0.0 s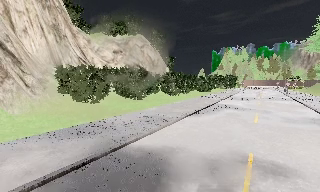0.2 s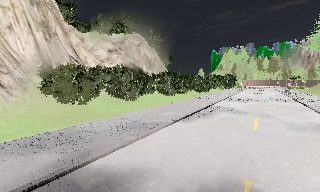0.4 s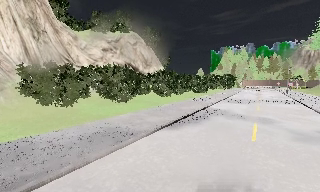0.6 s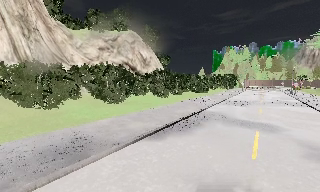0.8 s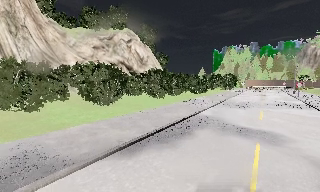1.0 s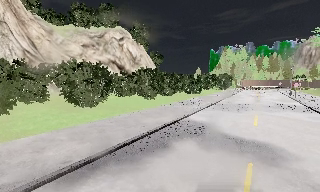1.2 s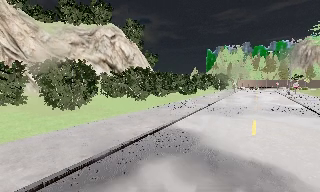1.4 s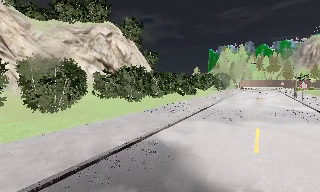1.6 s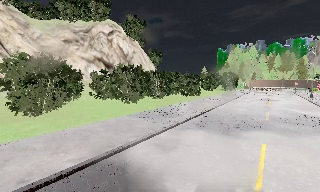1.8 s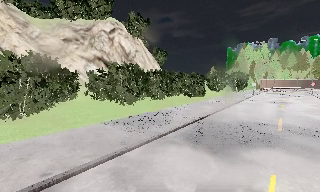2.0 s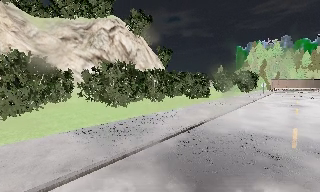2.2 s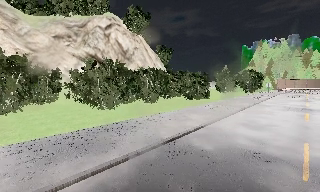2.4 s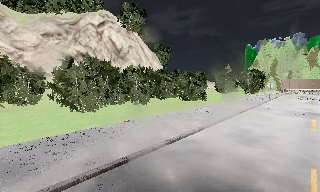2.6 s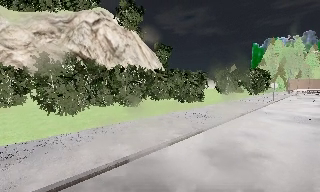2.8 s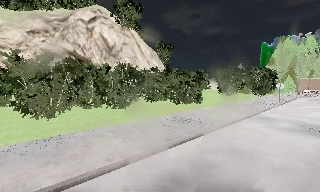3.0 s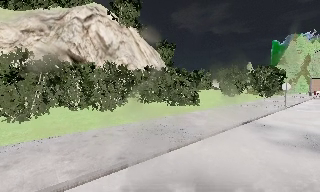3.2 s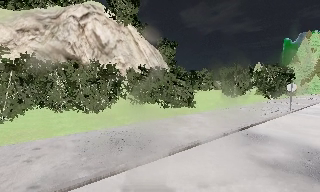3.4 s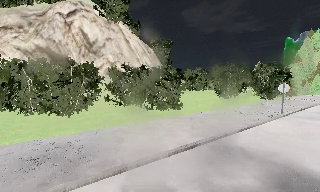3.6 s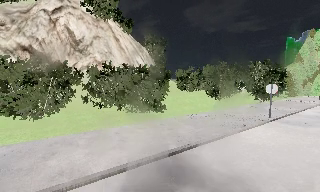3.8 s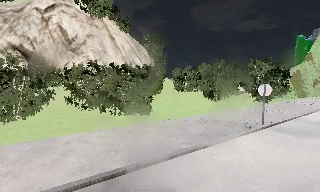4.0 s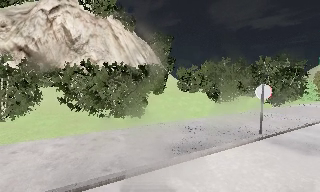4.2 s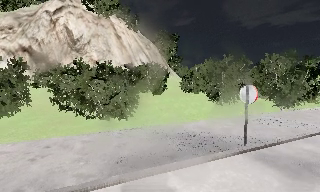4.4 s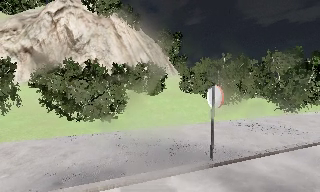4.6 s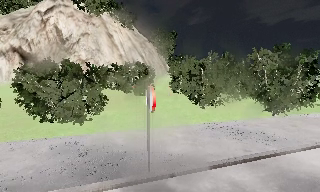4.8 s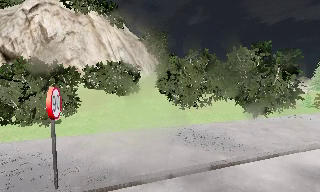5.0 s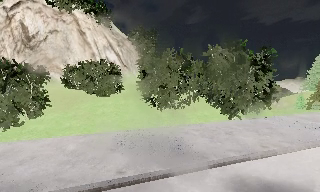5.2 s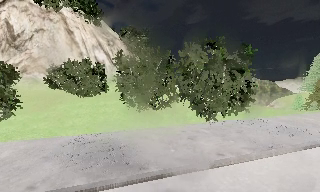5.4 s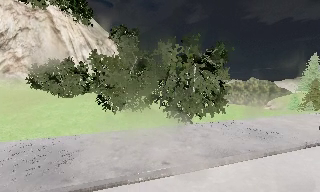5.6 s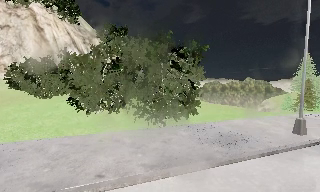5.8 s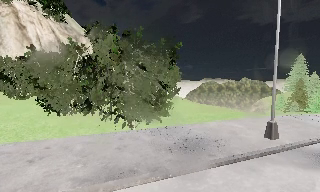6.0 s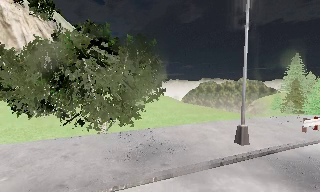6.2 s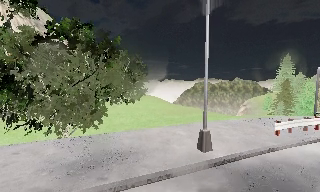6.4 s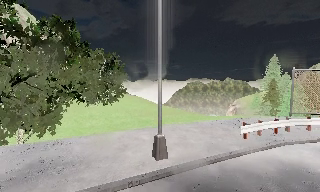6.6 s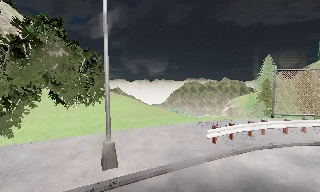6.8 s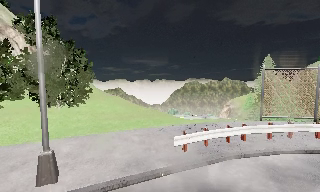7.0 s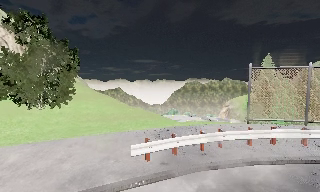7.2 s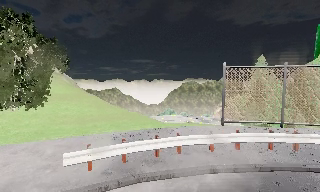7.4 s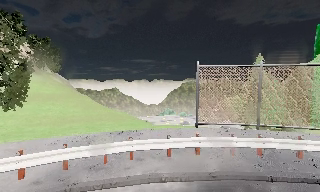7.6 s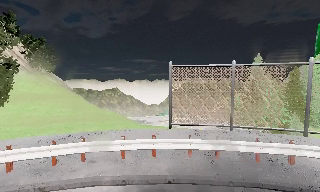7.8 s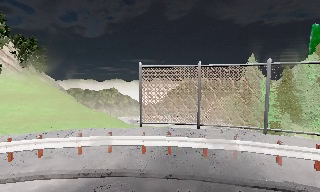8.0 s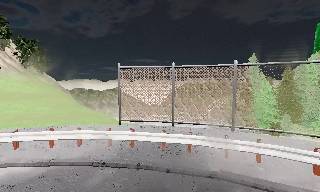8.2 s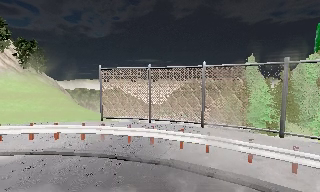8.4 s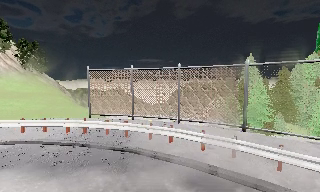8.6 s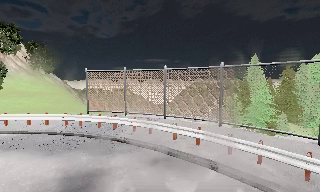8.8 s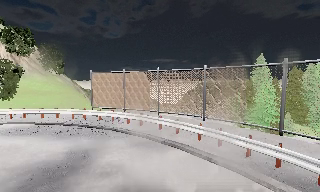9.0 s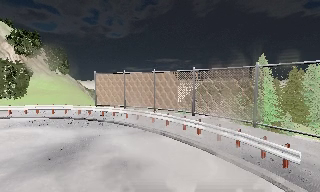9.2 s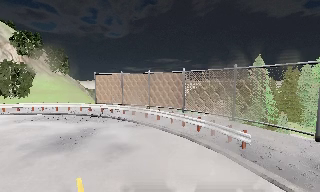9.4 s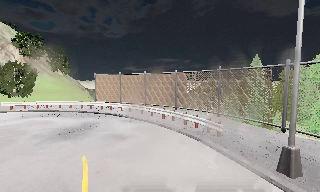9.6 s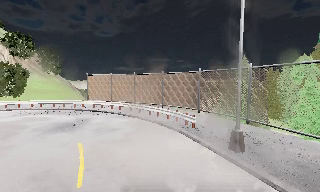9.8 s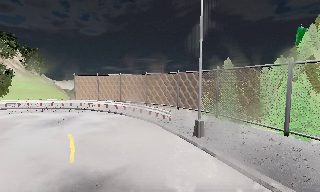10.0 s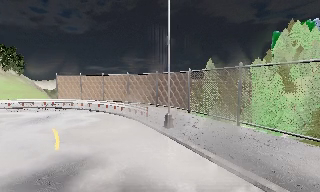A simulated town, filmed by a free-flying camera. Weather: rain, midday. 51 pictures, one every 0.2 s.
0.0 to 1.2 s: The camera travels forward and to its right, about 11 m, so what stands in front looms larger.
1.2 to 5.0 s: The camera pans to its left, which is counterclockwise from overhead, by about 40 degrees. It travels to its right and forward, about 40 m, so close, fixed things drift to the left.
5.0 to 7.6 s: The camera travels to its right, about 20 m, so close, fixed things drift to the left.
7.6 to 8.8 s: The camera travels to its right and backward, about 9 m, so close, fixed things drift to the left.
8.8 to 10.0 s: The scene slides to the left, as the camera pans about 10 degrees to its right. It travels backward, about 8 m, so what stands in front gets smaller.
The film runs backward here.
